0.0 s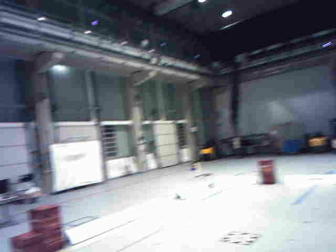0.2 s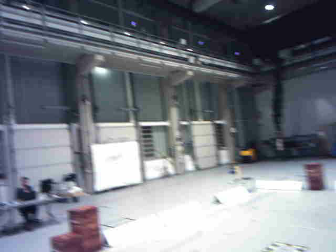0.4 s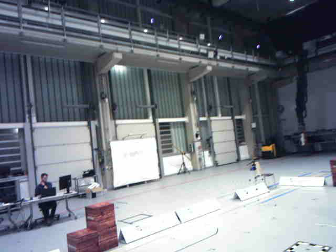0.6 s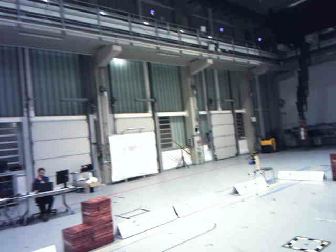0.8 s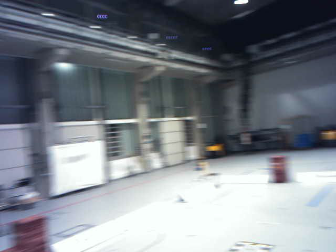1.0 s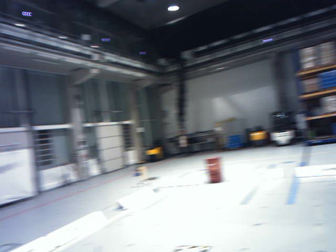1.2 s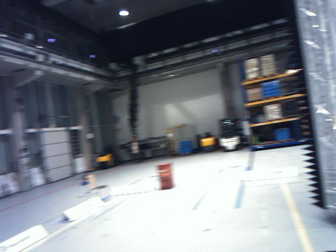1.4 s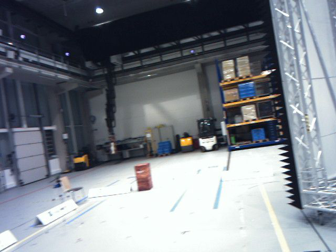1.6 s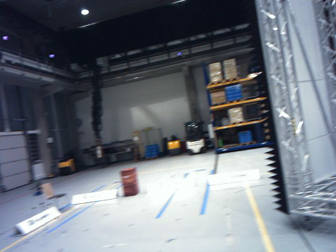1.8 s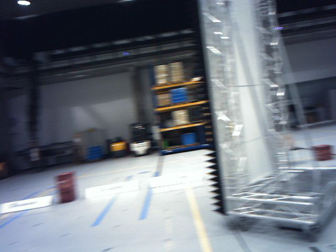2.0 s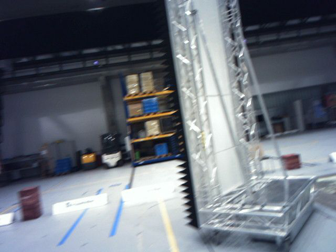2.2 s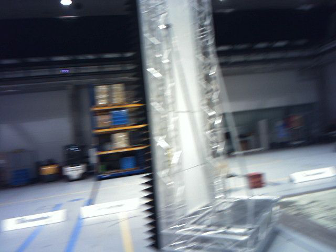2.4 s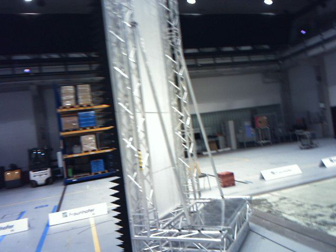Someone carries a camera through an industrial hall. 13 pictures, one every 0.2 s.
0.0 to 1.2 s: The camera pans to its right, which is clockwise from overhead, by about 20 degrees. It travels forward, about 1 m, so what stands in front looms larger.
1.2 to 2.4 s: The scene slides to the left, as the camera pans about 35 degrees to its right. It travels forward, about 1 m. It gains speed.
The film runs forward here.
